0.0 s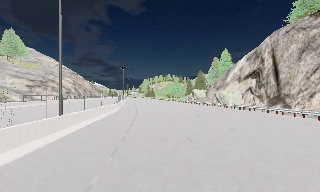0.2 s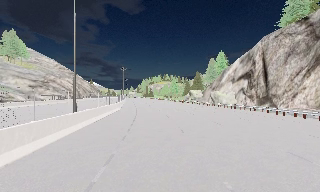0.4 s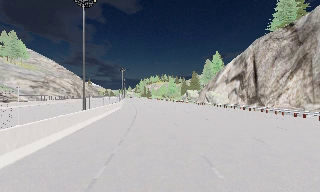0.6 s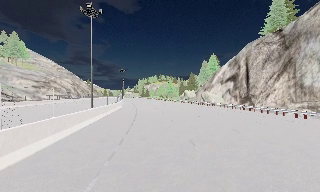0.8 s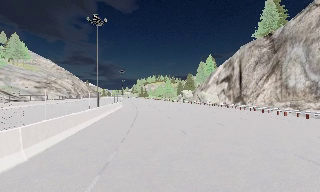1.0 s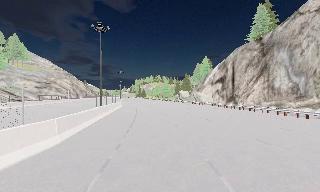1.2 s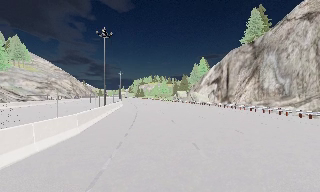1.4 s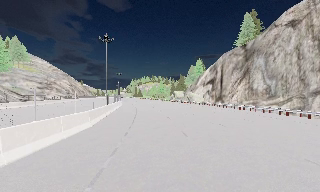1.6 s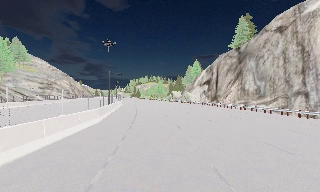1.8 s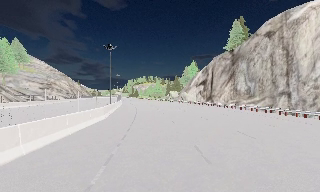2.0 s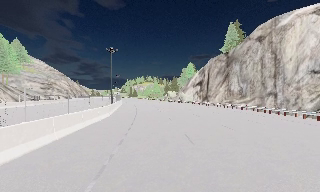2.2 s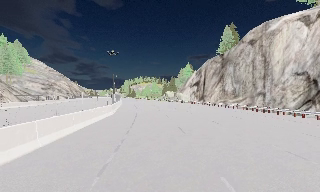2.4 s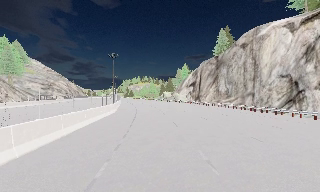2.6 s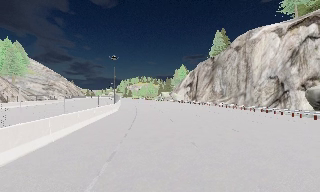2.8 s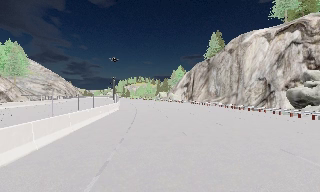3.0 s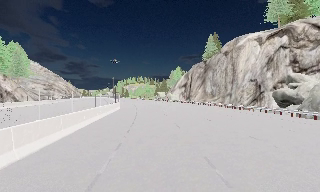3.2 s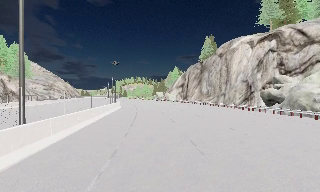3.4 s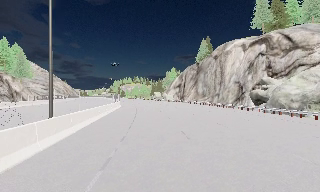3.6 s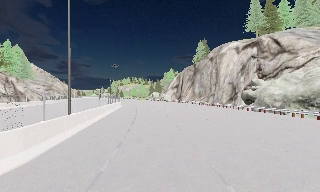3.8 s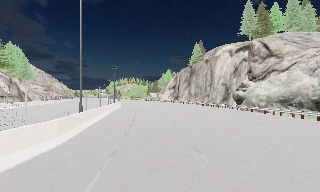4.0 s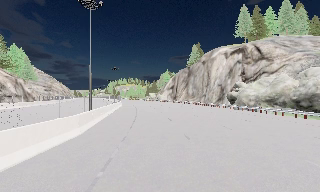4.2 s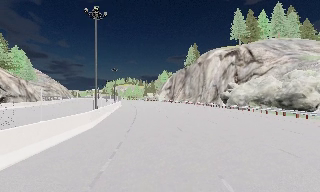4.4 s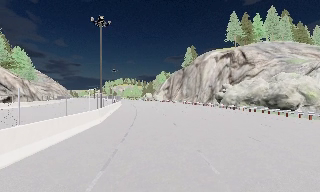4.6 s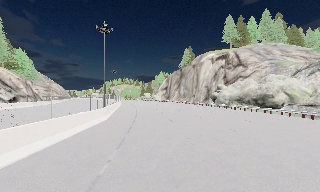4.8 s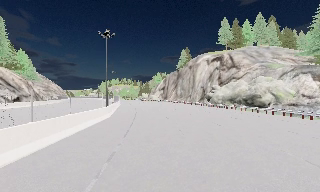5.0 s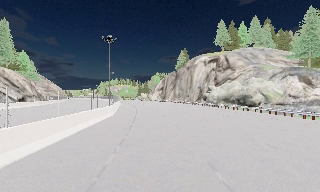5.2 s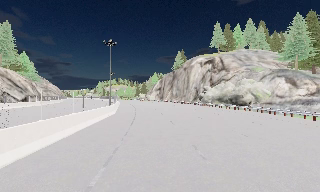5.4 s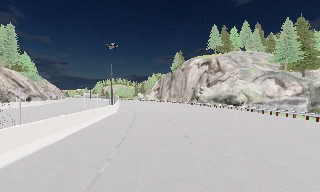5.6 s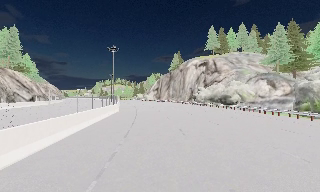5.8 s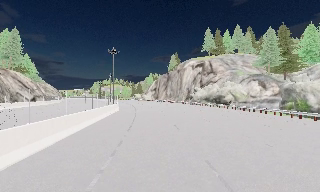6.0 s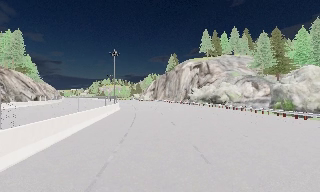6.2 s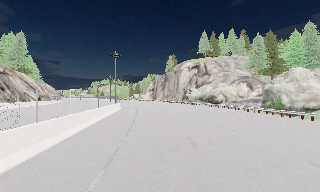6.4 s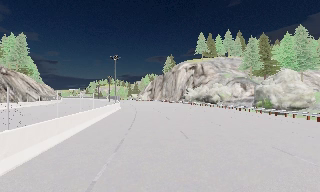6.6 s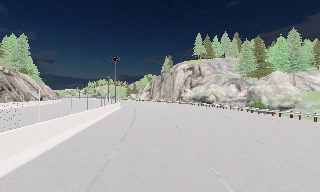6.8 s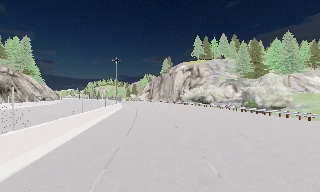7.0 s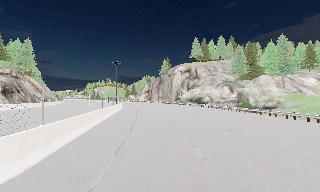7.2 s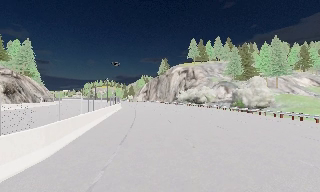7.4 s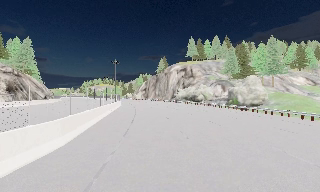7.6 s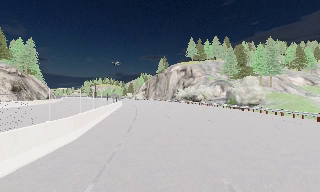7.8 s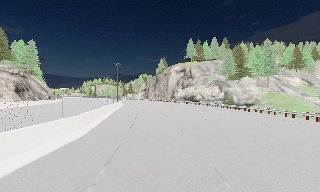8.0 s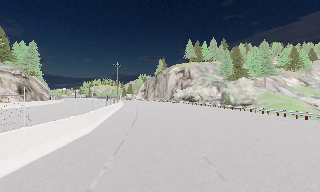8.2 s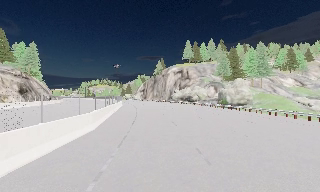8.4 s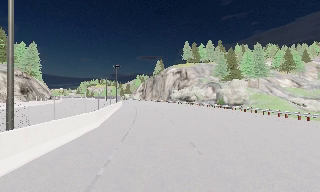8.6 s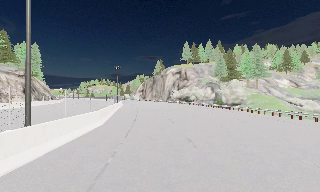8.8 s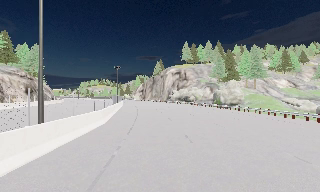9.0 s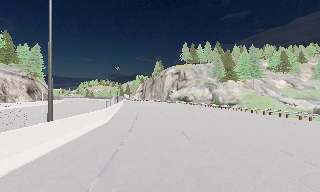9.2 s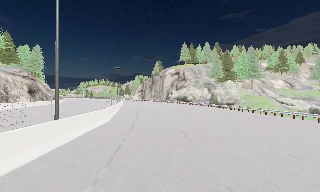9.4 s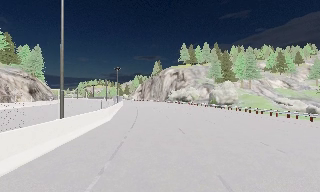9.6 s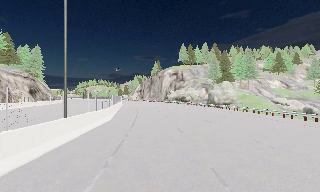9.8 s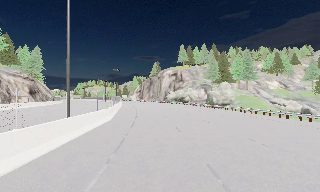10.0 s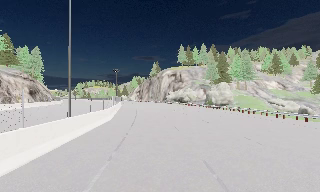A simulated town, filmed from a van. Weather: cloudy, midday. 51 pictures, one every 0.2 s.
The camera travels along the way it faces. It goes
backward.
0.0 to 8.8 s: The camera pans to its right, which is clockwise from overhead, by about 25 degrees. It travels backward, about 80 m, so what stands in front gets smaller. It loses speed.
8.8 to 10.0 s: The camera travels backward, about 3 m, so what stands in front gets smaller. It loses speed.
The film runs backward here.
